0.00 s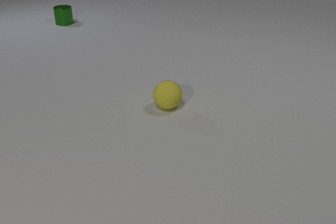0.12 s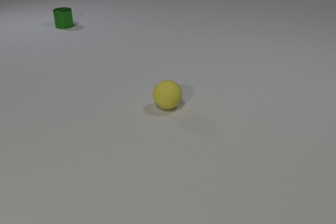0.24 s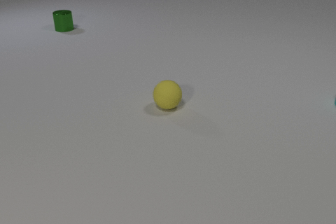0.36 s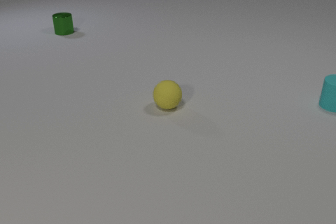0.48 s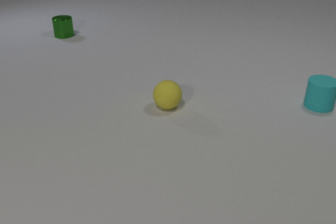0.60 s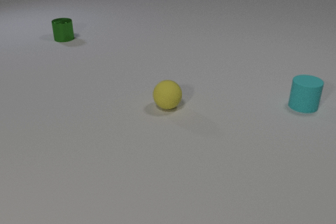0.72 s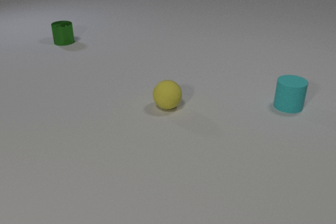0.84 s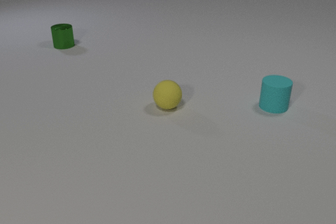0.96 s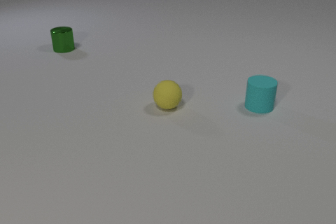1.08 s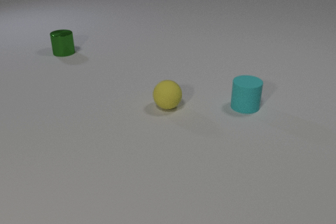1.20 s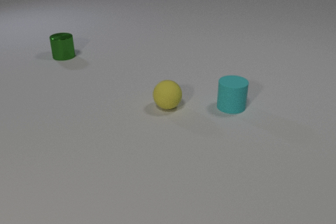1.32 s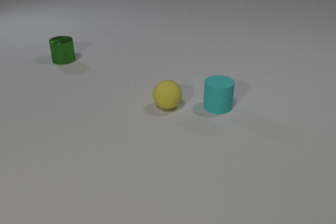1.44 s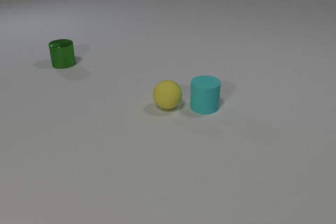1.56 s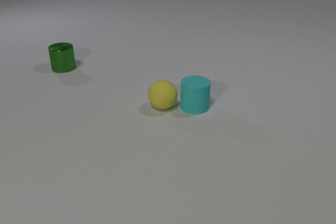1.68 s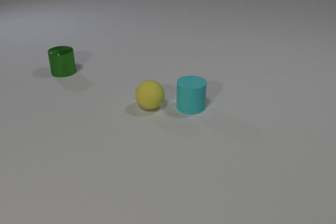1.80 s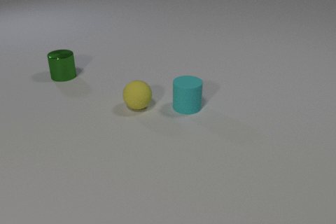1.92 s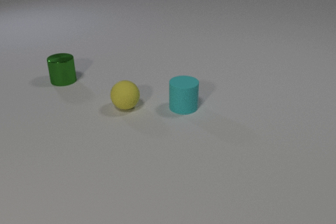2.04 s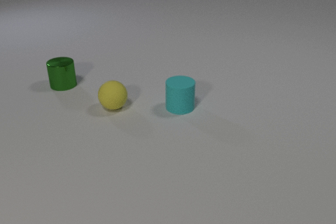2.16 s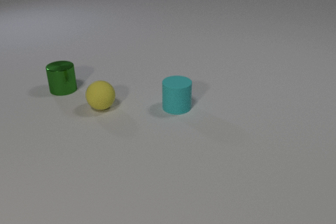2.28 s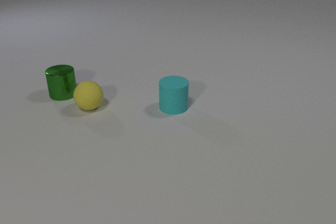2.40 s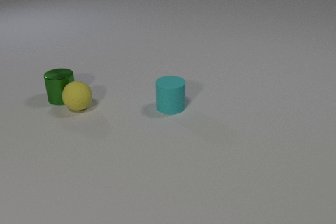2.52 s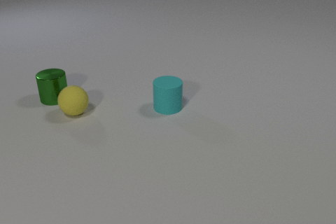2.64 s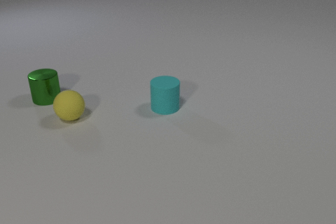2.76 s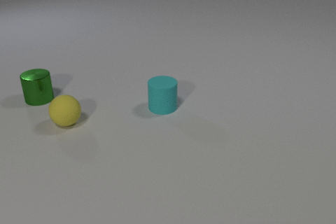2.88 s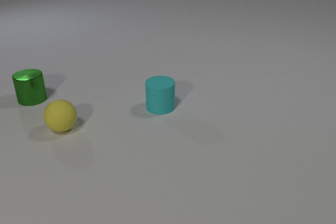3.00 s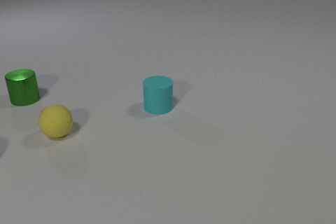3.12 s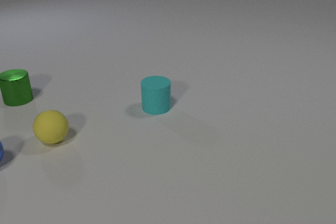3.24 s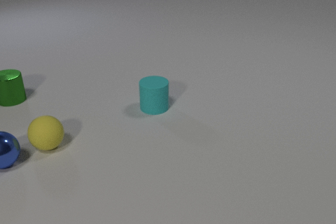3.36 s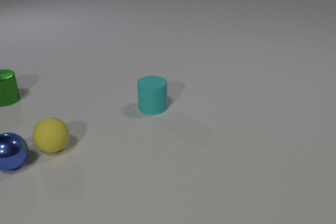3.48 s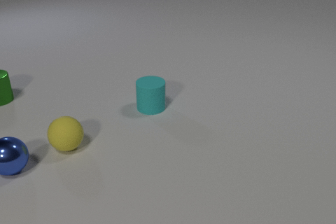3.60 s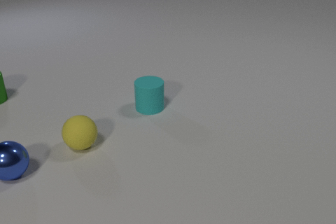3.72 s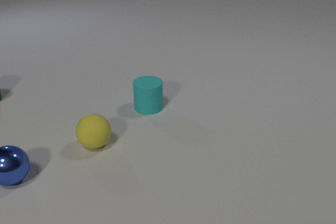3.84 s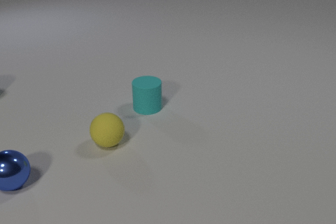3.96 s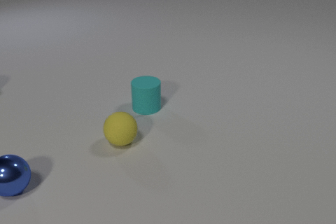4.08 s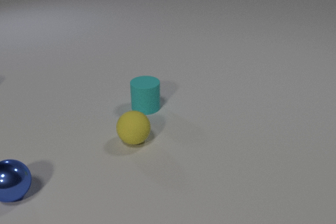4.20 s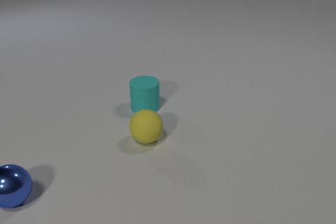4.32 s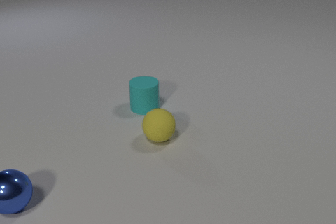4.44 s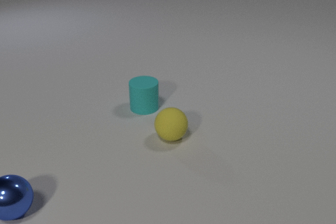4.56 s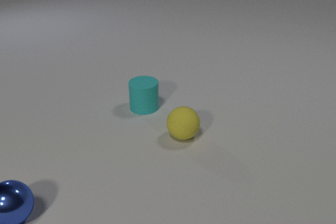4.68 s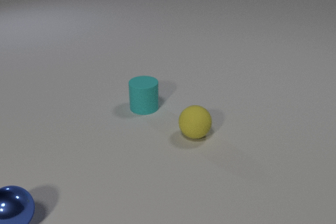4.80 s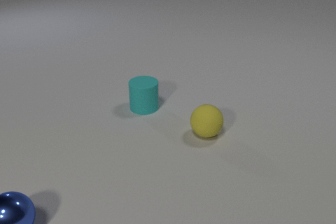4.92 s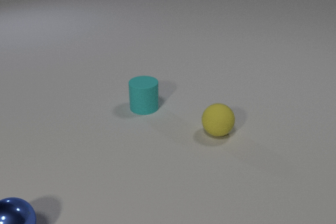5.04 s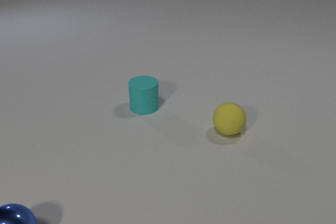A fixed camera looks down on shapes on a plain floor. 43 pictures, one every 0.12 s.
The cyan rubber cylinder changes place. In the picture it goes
to the left.
The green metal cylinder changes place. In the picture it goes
toward the camera.
0.00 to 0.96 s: The cyan rubber cylinder comes in at the right edge, slides to the left. The green metal cylinder slides toward the camera.
0.96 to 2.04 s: The cyan rubber cylinder slides to the left. The yellow rubber sphere rolls to the left. The green metal cylinder slides toward the camera. The cyan rubber cylinder and the yellow rubber sphere collide.
2.04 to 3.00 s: The cyan rubber cylinder slides to the left. The yellow rubber sphere rolls to the left and toward the camera. The green metal cylinder slides to the left and toward the camera. The yellow rubber sphere and the green metal cylinder collide.
3.00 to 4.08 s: The cyan rubber cylinder slides to the left. The yellow rubber sphere rolls to the right. The green metal cylinder slides to the left, leaves at the left edge. The blue metal sphere comes in at the left edge, rolls toward the camera. The yellow rubber sphere and the blue metal sphere collide.
4.08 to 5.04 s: The yellow rubber sphere rolls to the right. The blue metal sphere rolls toward the camera.
What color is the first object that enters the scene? cyan.
What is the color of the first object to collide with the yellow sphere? cyan.
What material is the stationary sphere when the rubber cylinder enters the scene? rubber.
